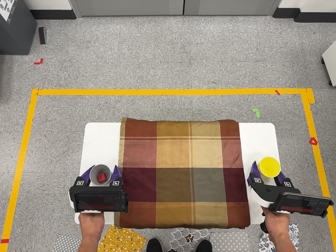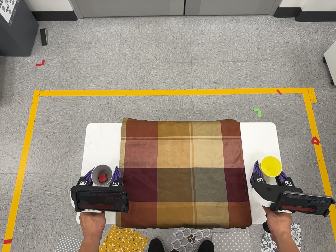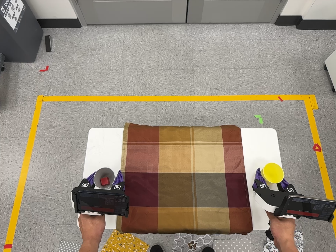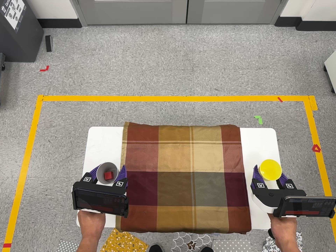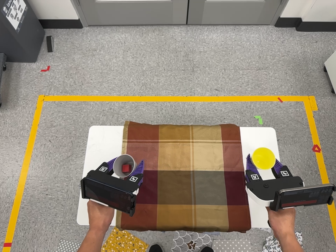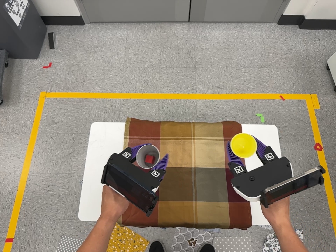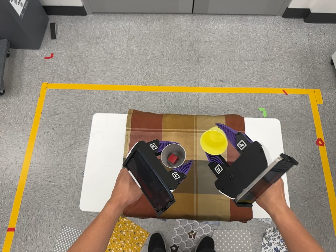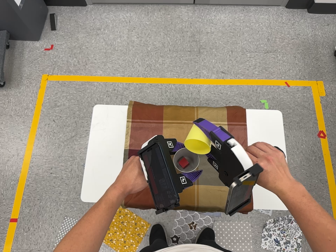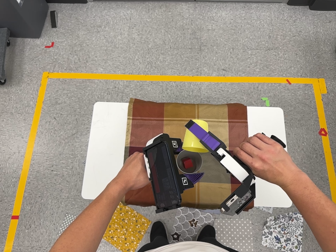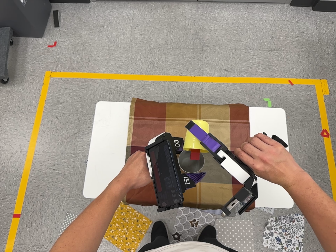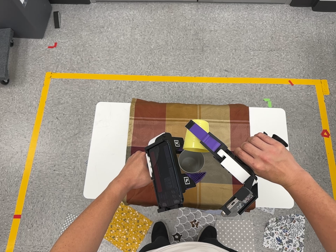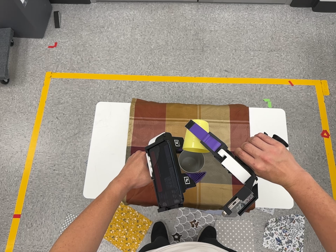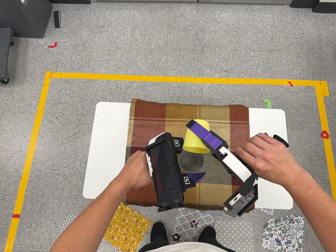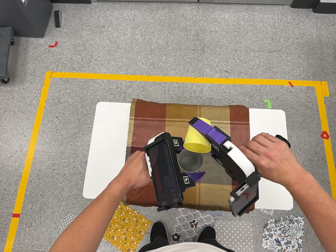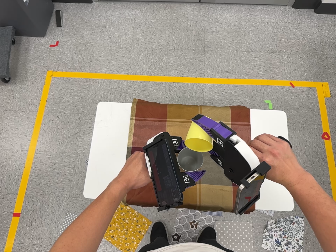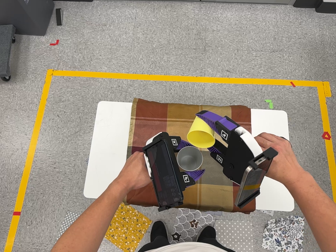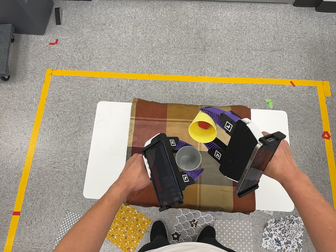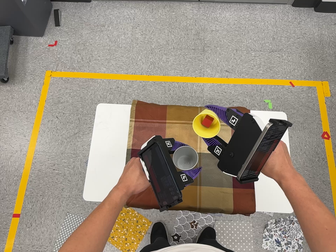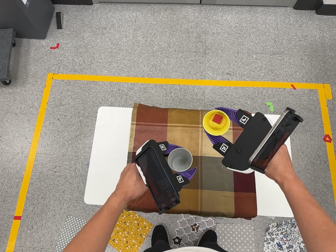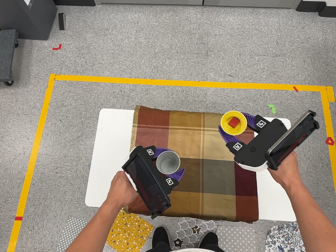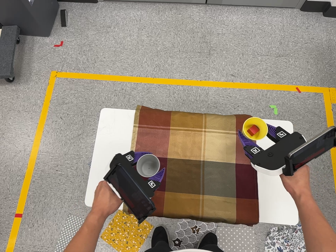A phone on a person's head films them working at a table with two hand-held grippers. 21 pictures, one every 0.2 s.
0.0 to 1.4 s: The camera travels toward the bottom of its view, about 4 cm, so close, fixed things drift upward.
1.4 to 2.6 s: The camera keeps its place and its aim.
2.6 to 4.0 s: The camera travels toward the top of its view, about 5 cm, so close, fixed things drift downward.
The film runs backward here.
